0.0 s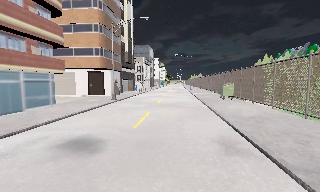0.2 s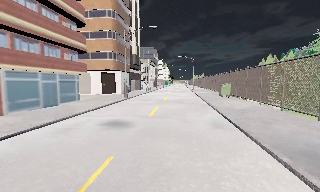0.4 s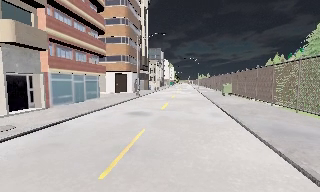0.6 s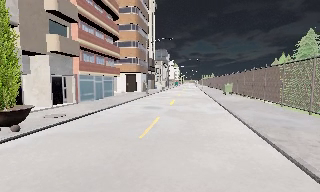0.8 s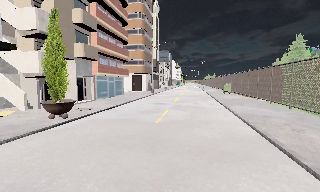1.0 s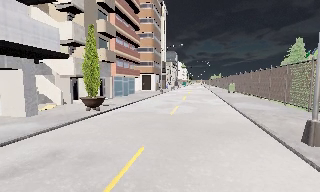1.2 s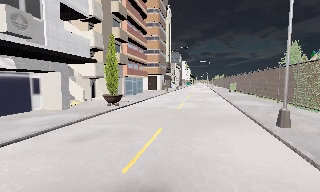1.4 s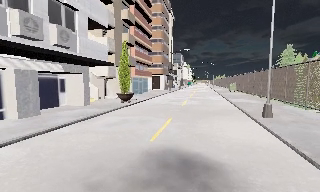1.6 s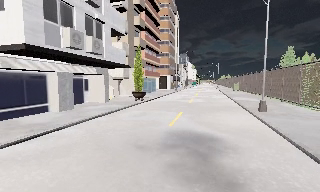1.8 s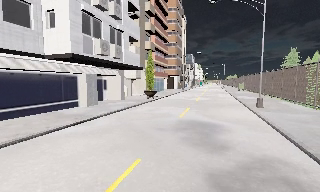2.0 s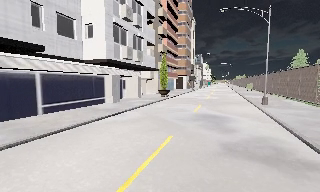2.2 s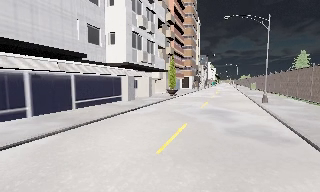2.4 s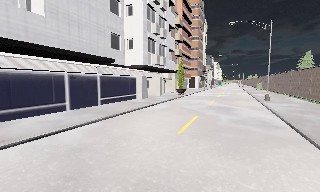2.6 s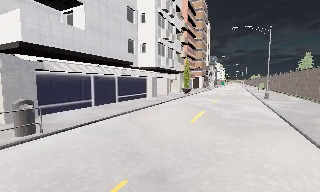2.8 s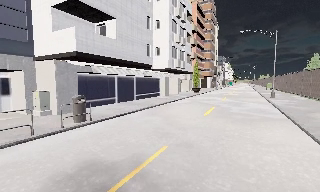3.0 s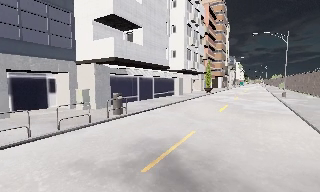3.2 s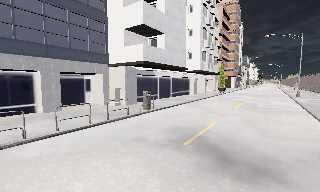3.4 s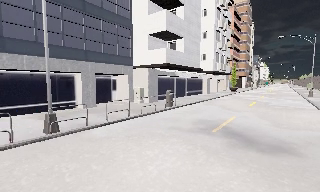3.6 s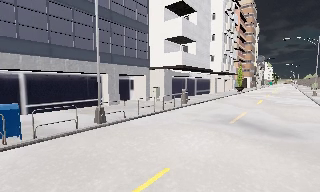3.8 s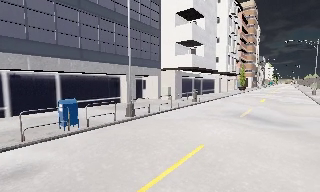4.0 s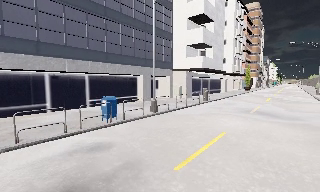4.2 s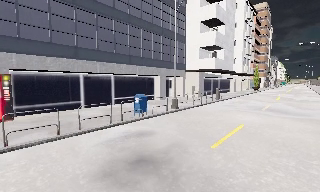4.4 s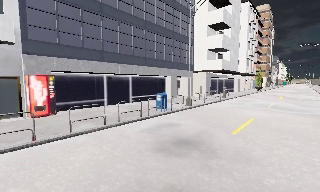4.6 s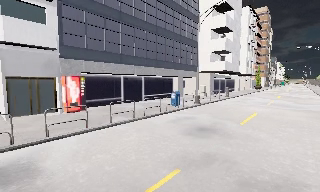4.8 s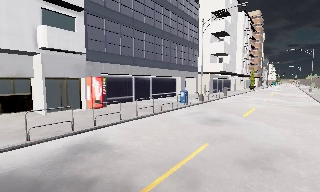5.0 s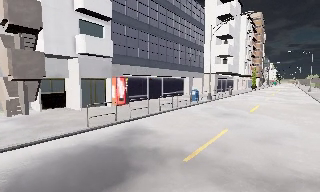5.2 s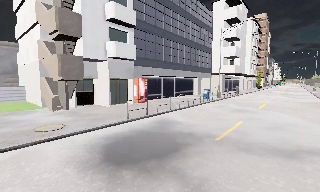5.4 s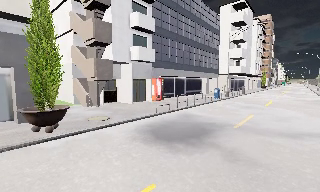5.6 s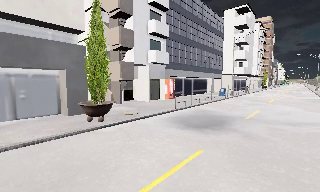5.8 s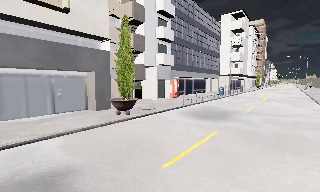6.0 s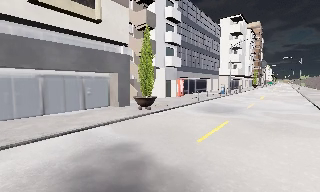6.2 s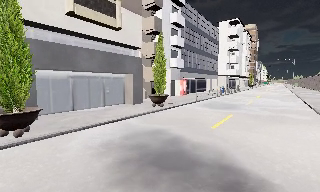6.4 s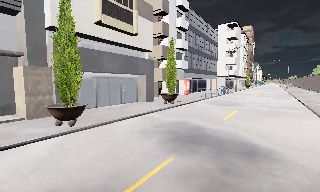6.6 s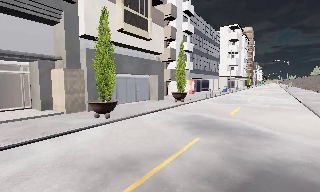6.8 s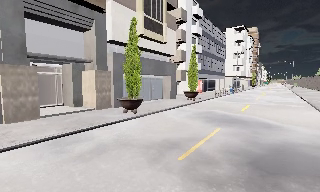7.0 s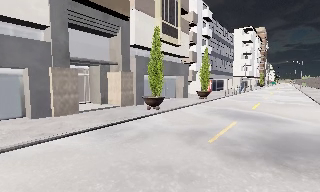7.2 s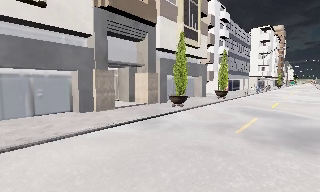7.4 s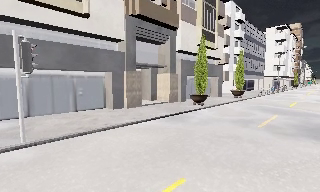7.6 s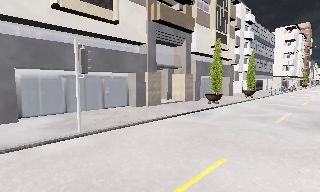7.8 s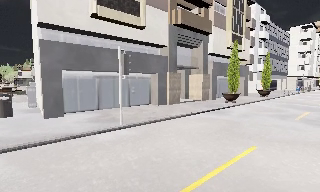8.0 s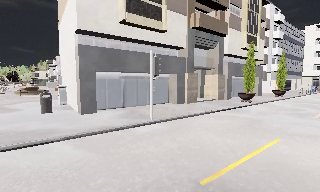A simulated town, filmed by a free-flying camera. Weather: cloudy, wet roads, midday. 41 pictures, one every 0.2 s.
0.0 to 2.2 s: The camera swings to its left by about 15 degrees, and the scene slides to the right. It travels backward, about 20 m, so what stands in front gets smaller.
2.2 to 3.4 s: The camera swings to its left by about 15 degrees, and the scene slides to the right. It travels backward and to its left, about 10 m, so what stands in front gets smaller.
3.4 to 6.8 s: The camera travels backward and to its left, about 30 m, so what stands in front gets smaller.
6.8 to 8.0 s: The camera swings to its left by about 15 degrees, and the scene slides to the right. It travels backward and to its left, about 8 m, so what stands in front gets smaller.
The film runs backward here.
